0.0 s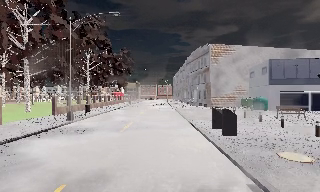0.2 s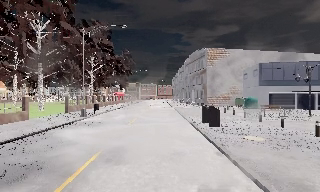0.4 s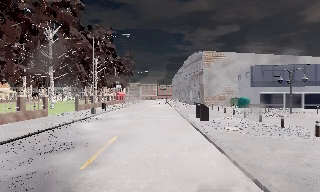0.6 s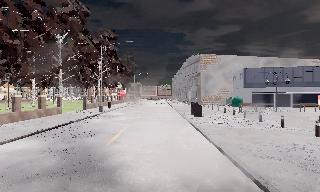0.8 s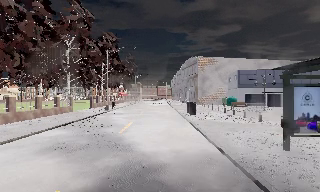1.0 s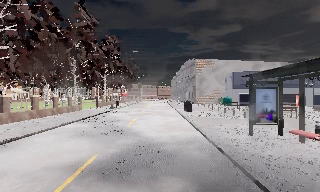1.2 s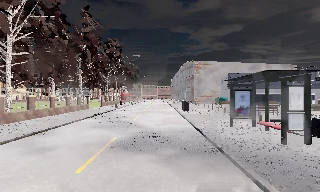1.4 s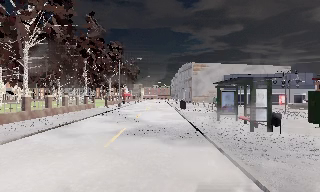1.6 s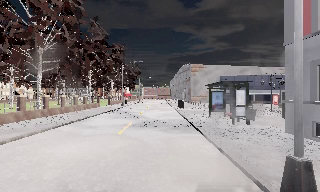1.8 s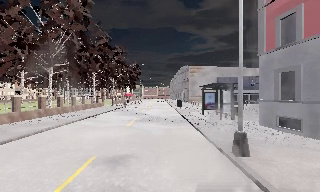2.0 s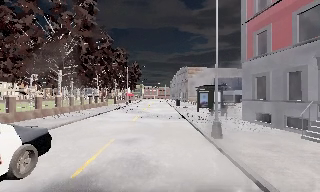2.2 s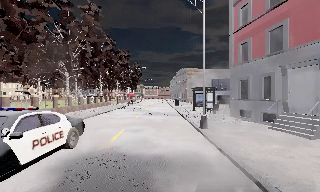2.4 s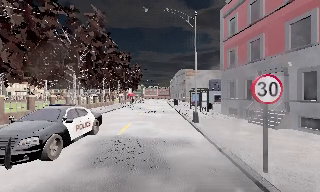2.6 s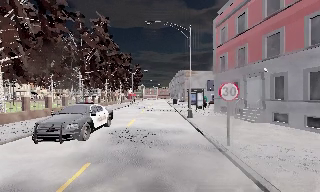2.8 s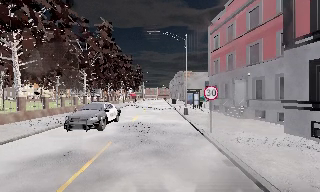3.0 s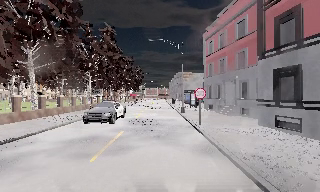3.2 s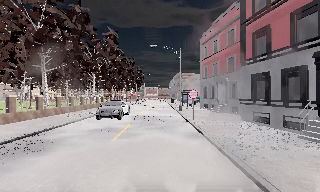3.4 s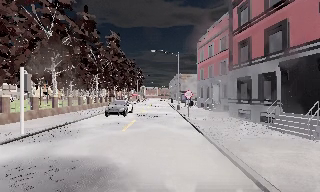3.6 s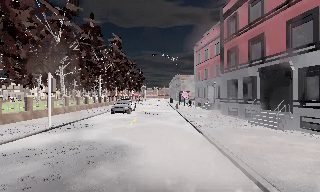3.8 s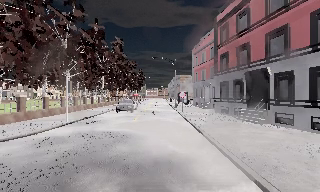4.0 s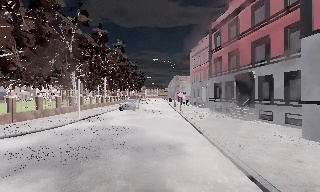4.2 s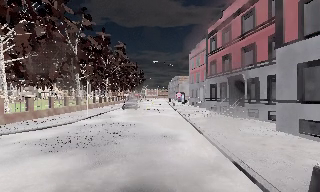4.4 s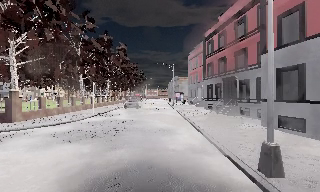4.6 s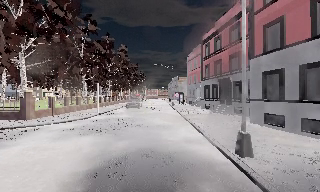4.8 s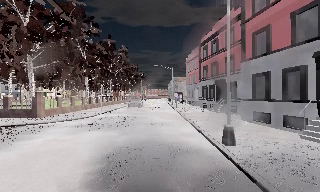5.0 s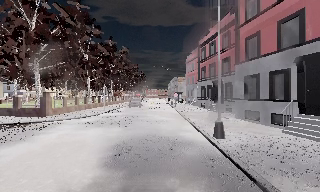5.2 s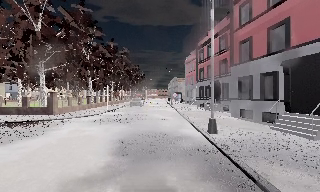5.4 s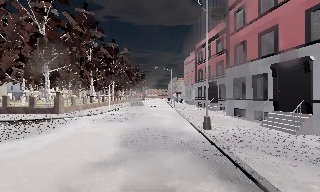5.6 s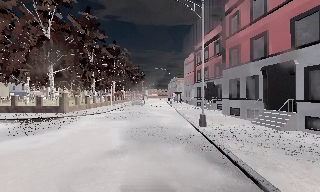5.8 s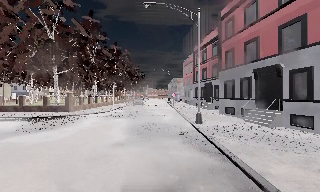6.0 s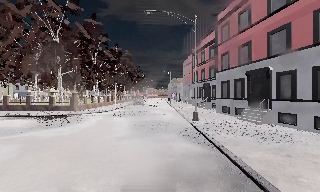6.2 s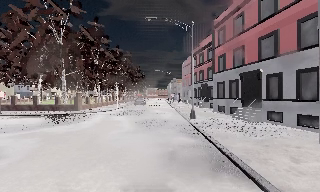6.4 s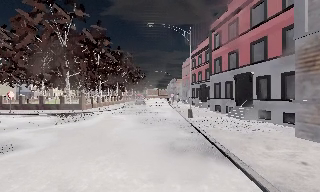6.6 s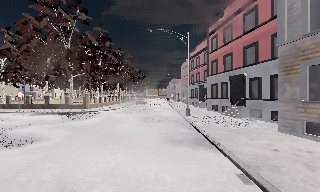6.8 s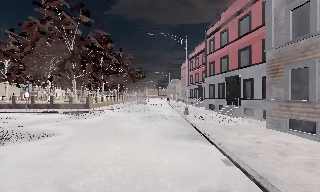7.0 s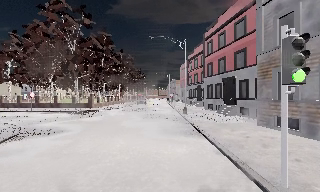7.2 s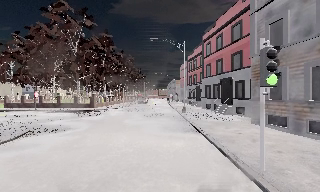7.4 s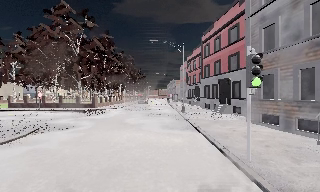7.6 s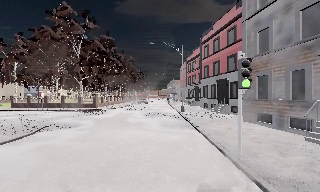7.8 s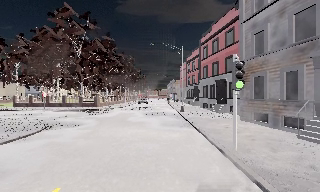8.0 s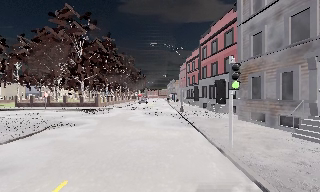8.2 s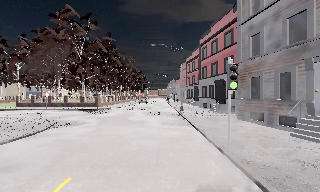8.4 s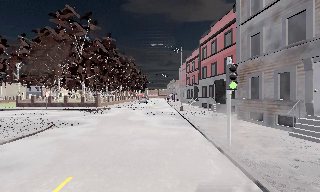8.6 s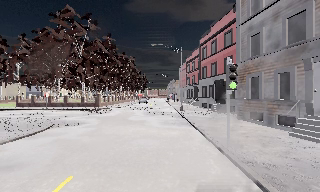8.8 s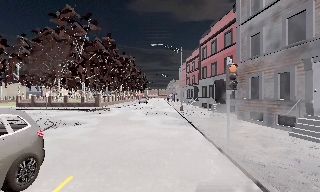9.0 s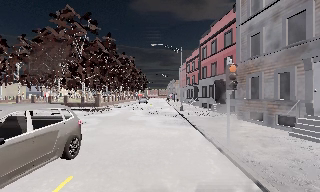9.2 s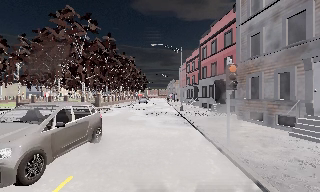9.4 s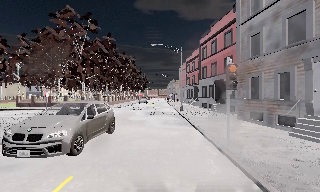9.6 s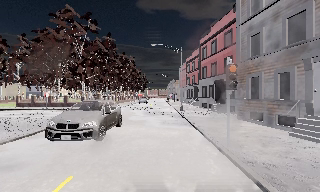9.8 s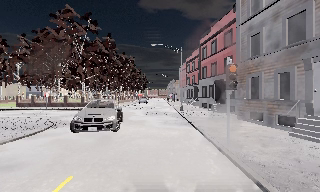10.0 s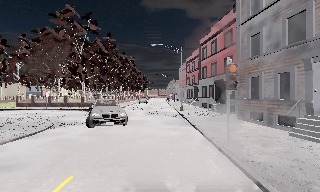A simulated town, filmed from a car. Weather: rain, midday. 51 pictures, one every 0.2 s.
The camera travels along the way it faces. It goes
backward.
0.0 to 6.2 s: The camera travels backward, about 50 m, so what stands in front gets smaller. It loses speed.
6.2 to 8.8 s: The camera travels backward, about 6 m, so what stands in front gets smaller. It loses speed.
8.8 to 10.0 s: The camera keeps its place and its aim.
The film runs backward here.
